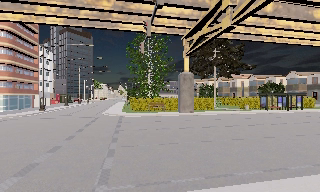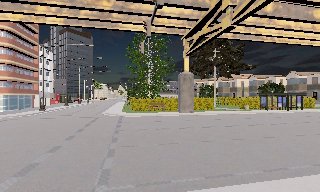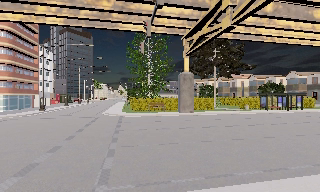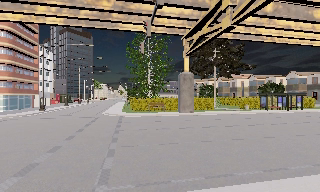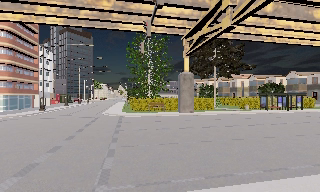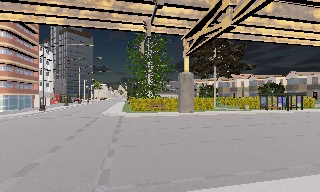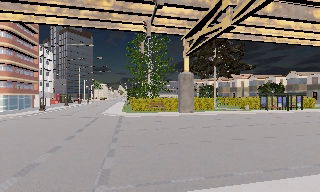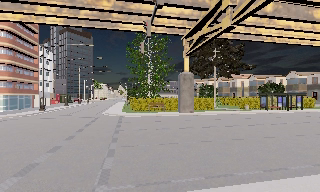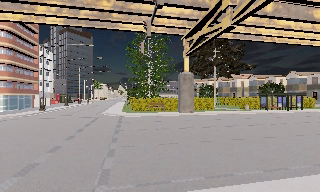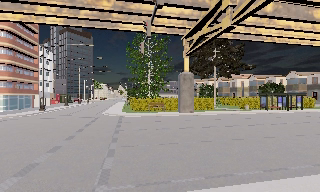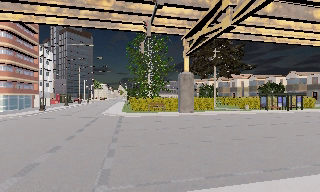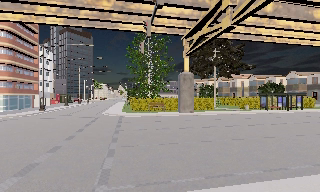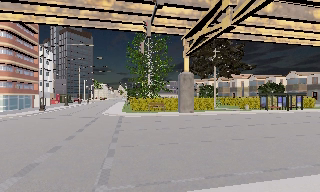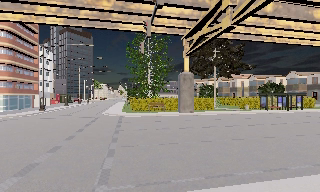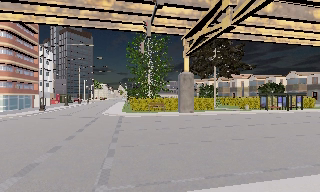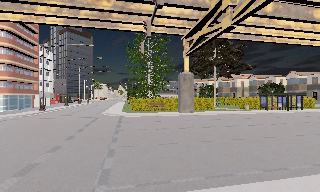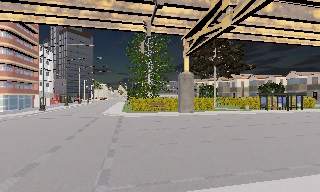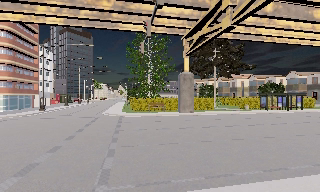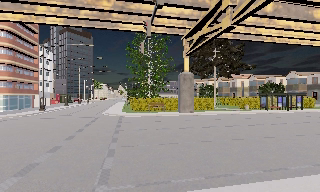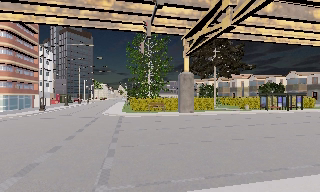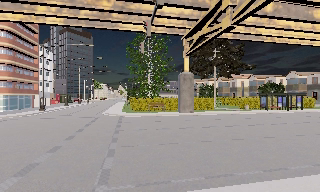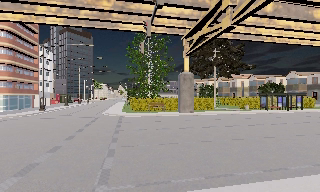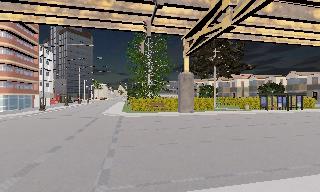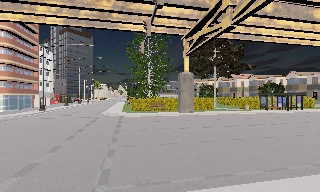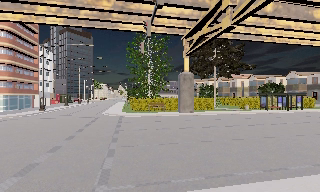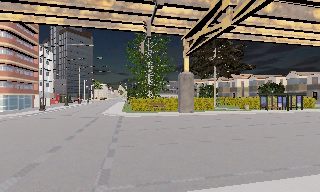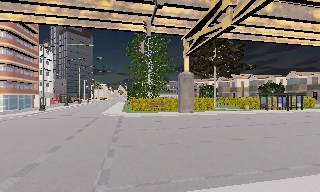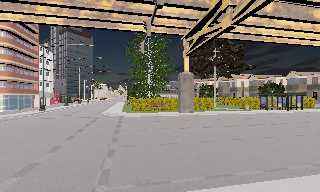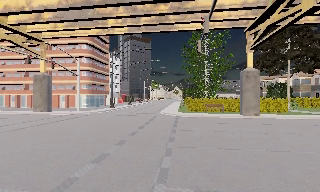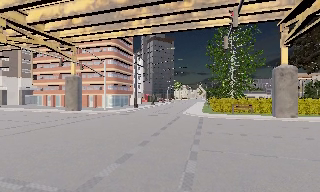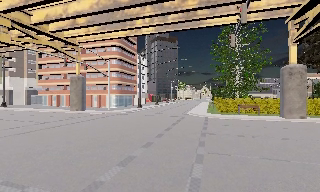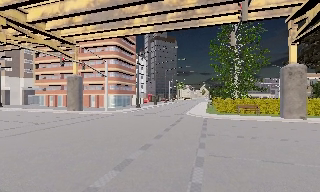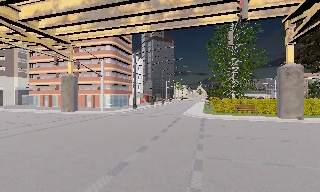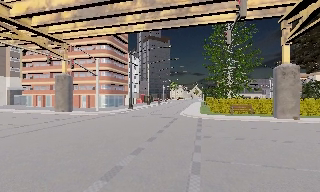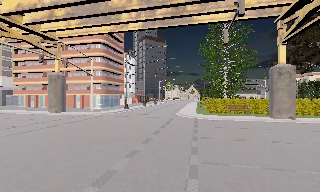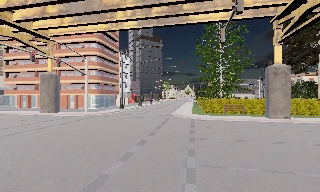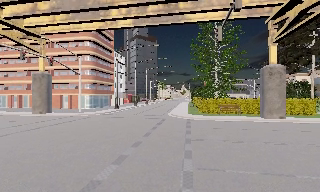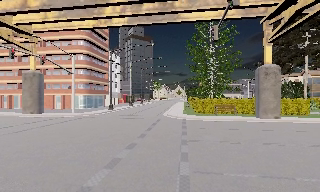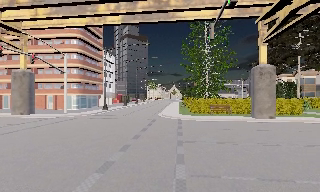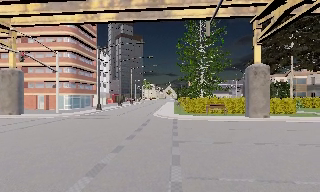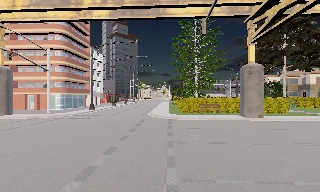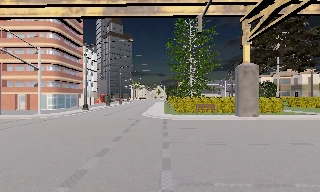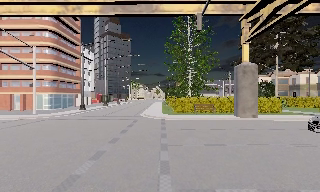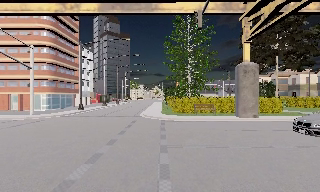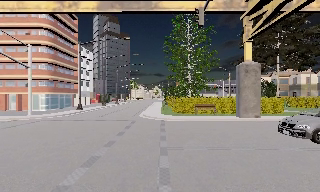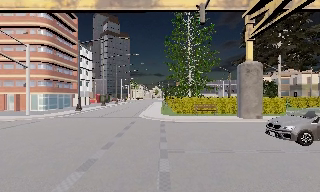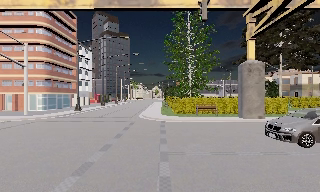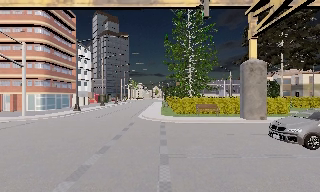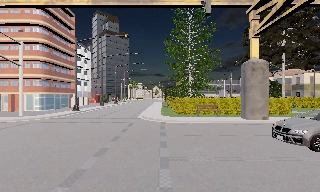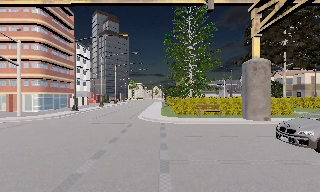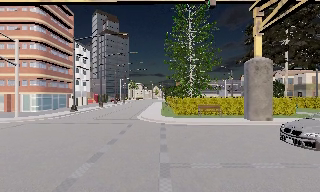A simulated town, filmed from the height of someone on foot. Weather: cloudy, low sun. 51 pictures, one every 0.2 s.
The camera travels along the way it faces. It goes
forward.
0.0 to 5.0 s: The camera keeps its place and its aim.
5.0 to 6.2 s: The camera swings to its left by about 30 degrees, and the scene slides to the right. It travels forward, about 1 m, so what stands in front looms larger. It gains speed.
6.2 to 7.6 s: The camera swings to its right by about 10 degrees, and the scene slides to the left. It travels forward, about 2 m, so what stands in front looms larger.
7.6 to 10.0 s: The camera travels forward, about 3.5 m, so what stands in front looms larger.
The film runs forward here.
